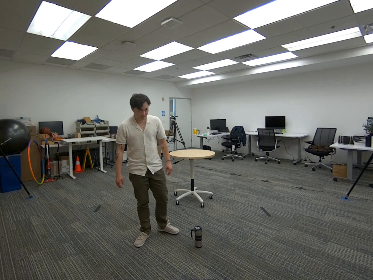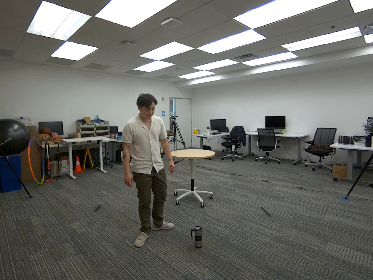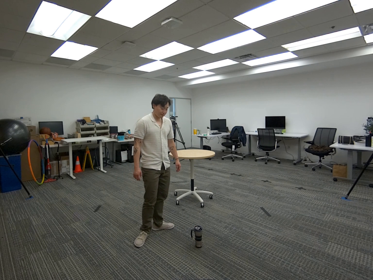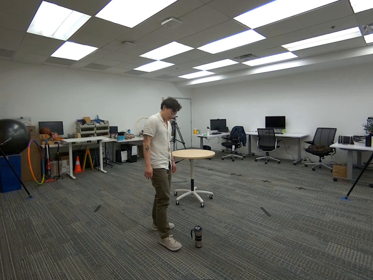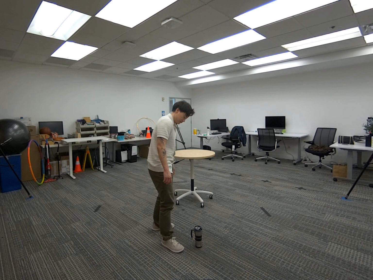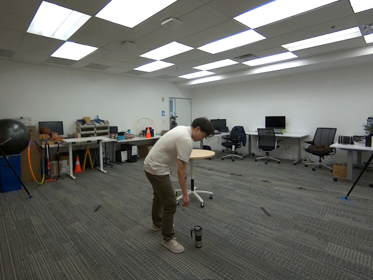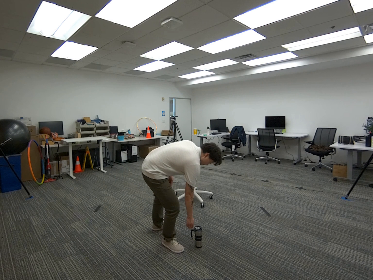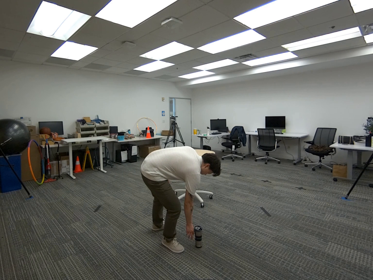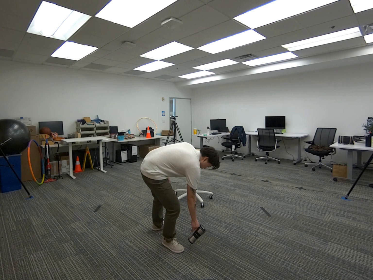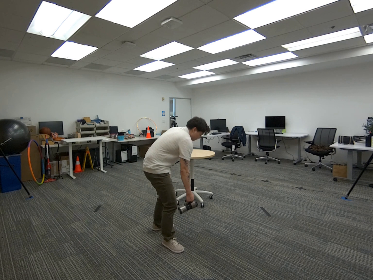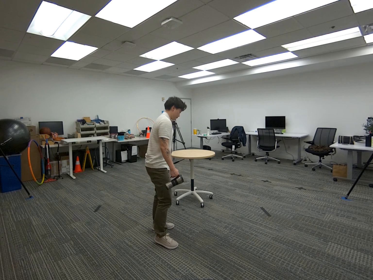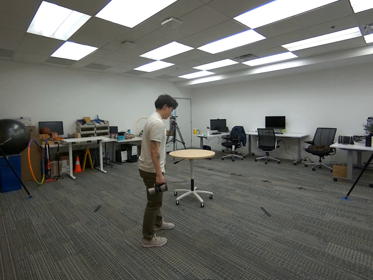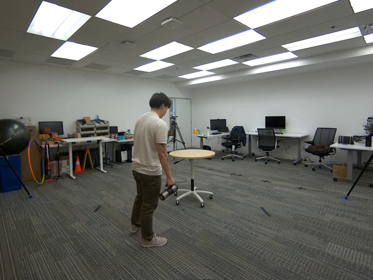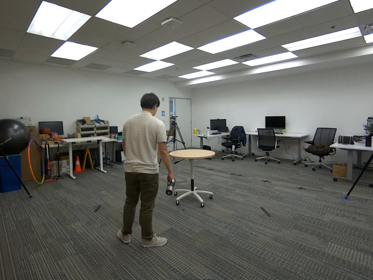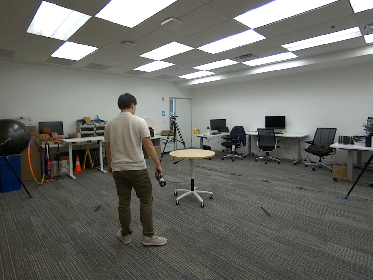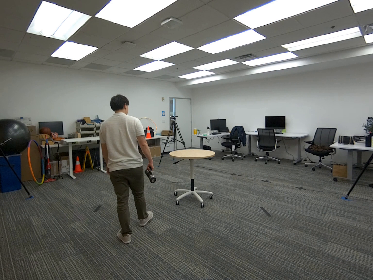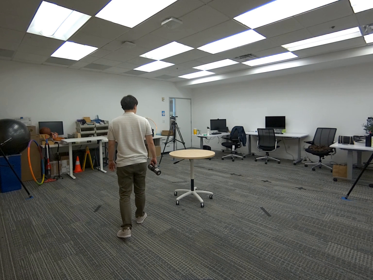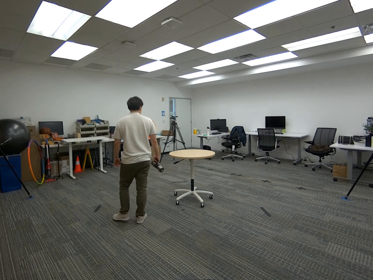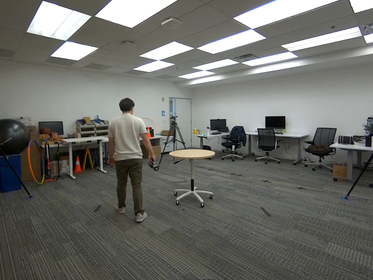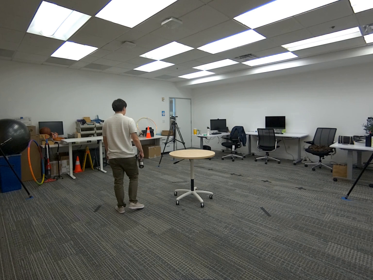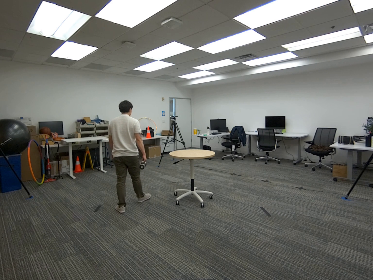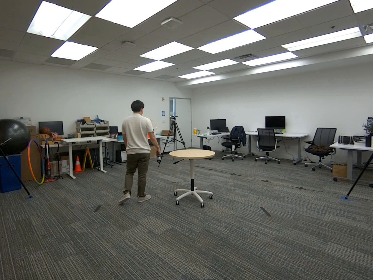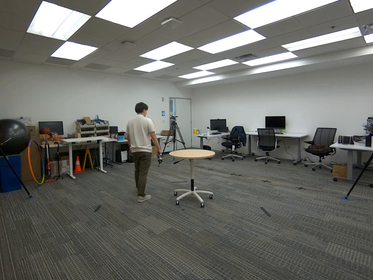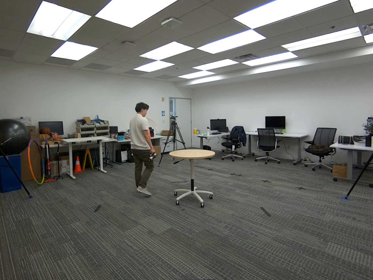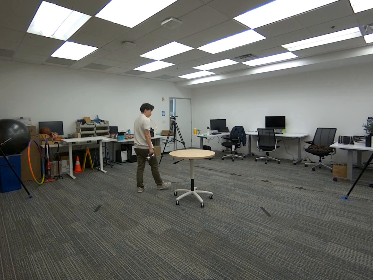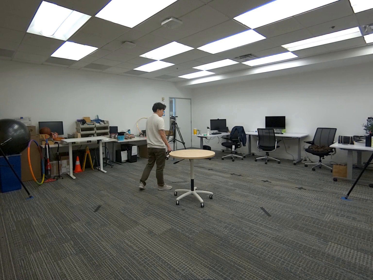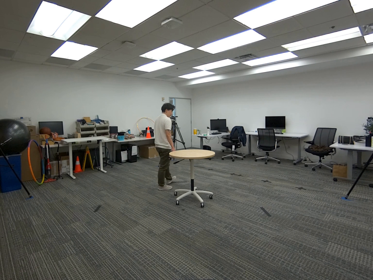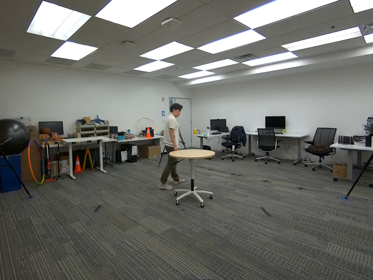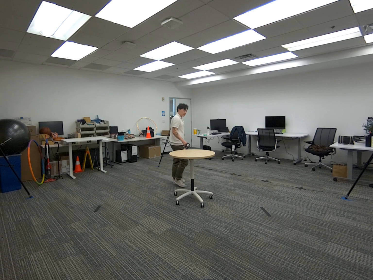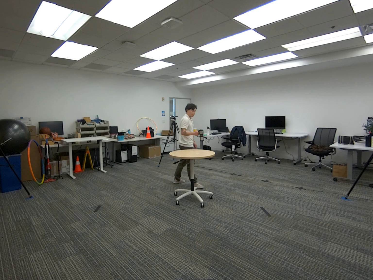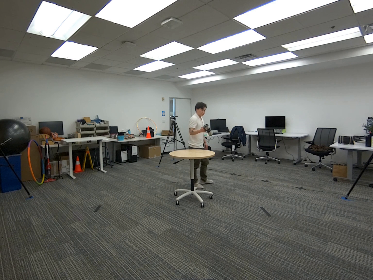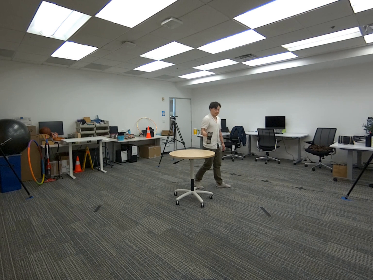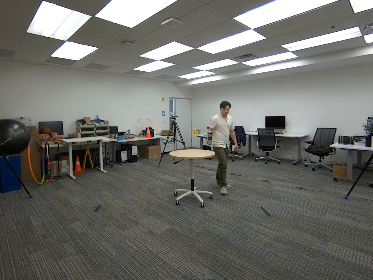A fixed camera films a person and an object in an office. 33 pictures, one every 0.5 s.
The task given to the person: Walk to the coffee mug on the ground, pick it up with your right hand and place the mug on the round table.
